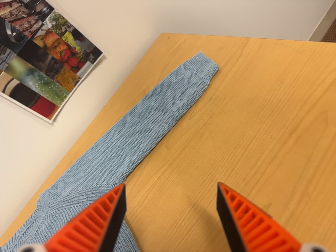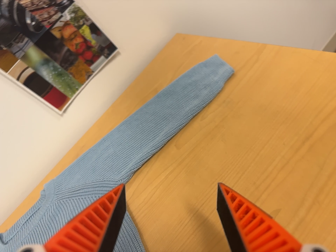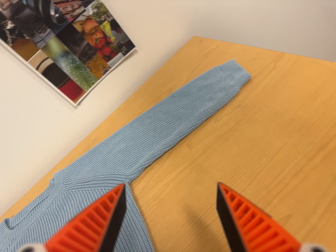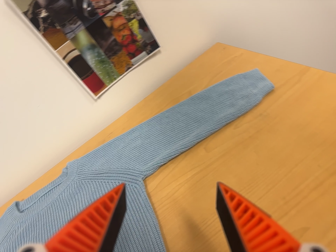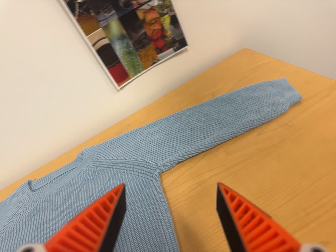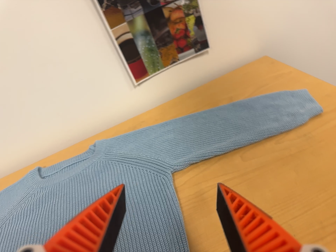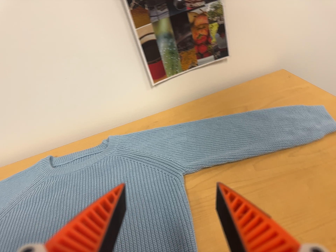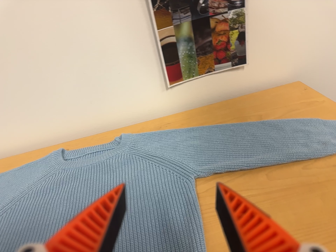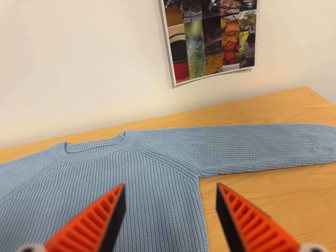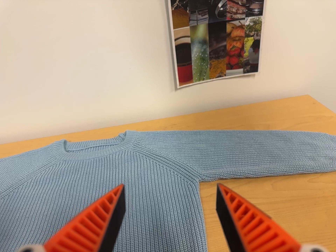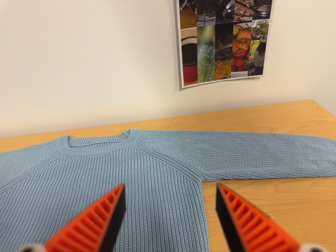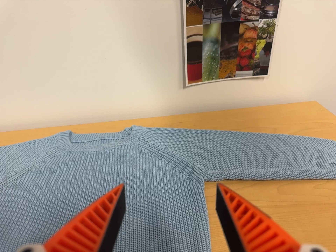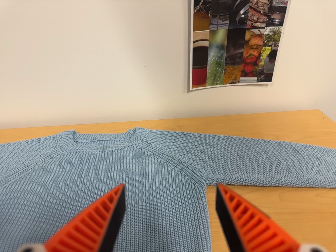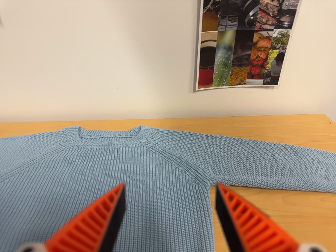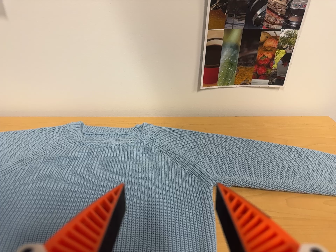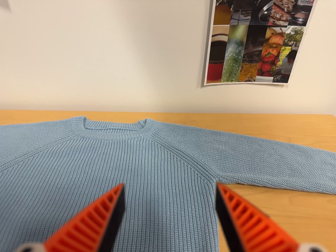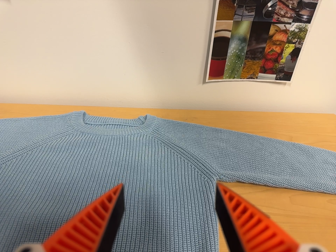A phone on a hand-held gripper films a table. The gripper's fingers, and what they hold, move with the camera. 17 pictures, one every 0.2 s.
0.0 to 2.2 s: The camera travels to its left, about 20 cm, so close, fixed things drift to the right. It rolls about its line of sight by about 45 degrees, and the scene rotates clockwise.
2.2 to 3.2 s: The camera shifts only a little, or ends up much as it began.
The film runs forward here.
